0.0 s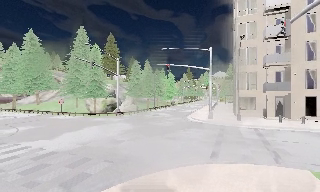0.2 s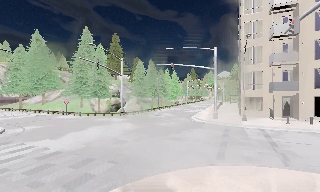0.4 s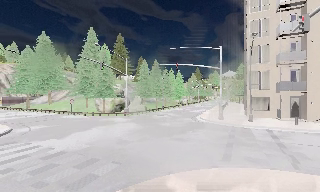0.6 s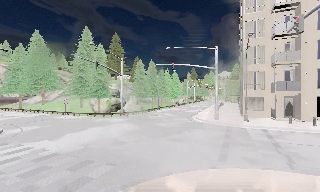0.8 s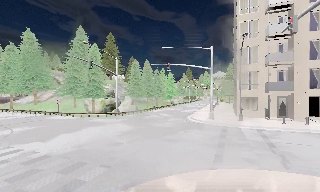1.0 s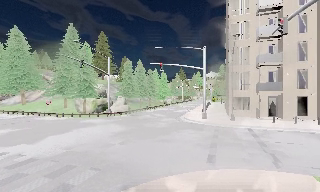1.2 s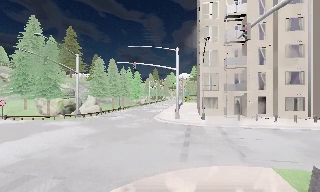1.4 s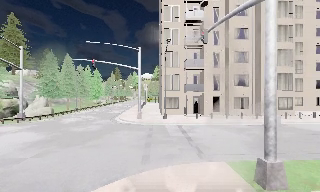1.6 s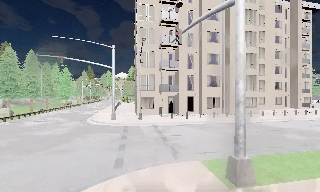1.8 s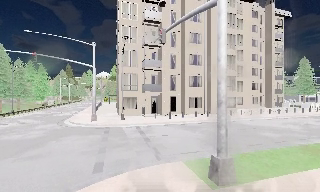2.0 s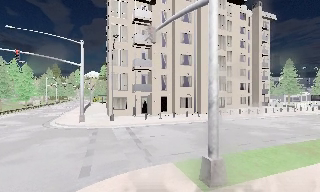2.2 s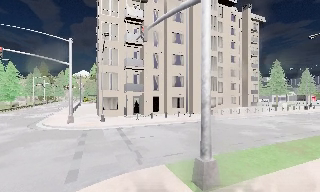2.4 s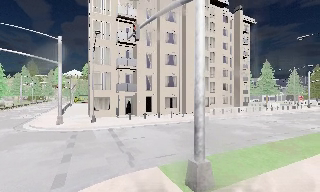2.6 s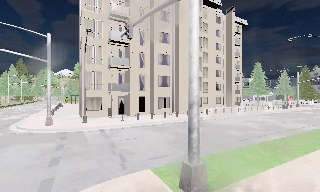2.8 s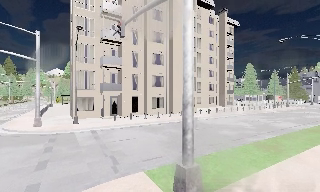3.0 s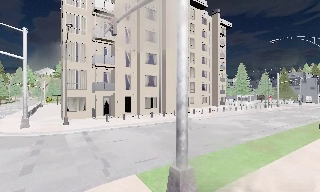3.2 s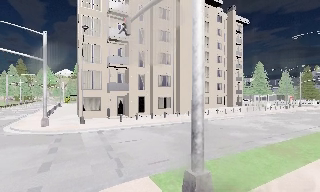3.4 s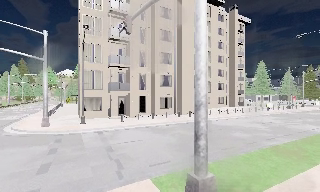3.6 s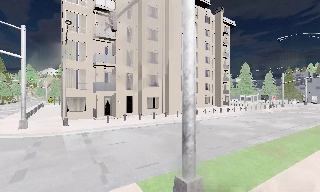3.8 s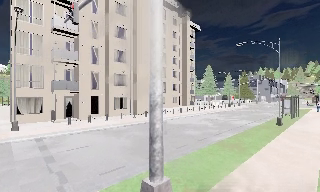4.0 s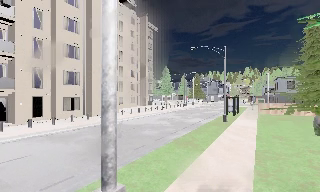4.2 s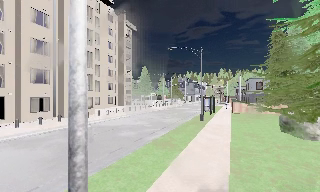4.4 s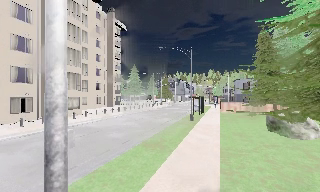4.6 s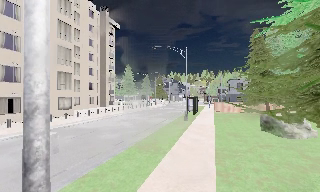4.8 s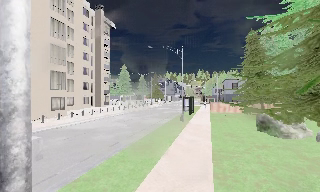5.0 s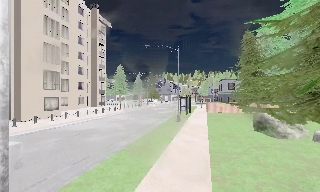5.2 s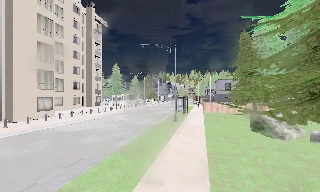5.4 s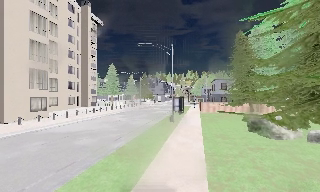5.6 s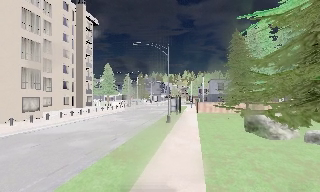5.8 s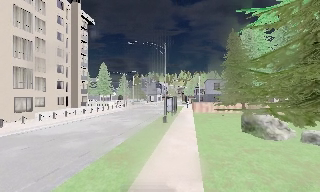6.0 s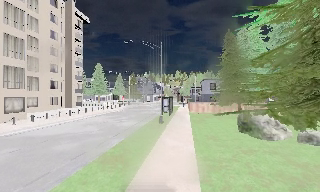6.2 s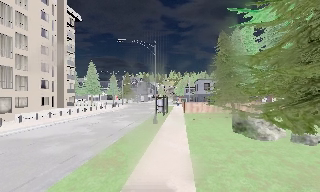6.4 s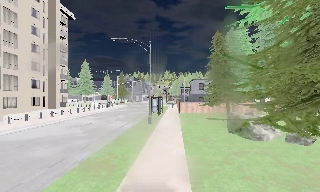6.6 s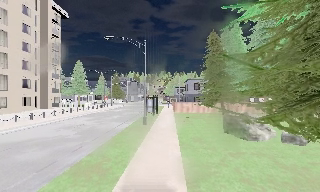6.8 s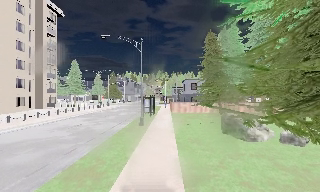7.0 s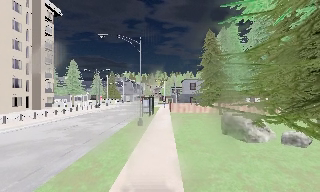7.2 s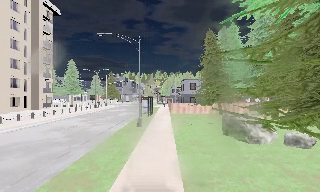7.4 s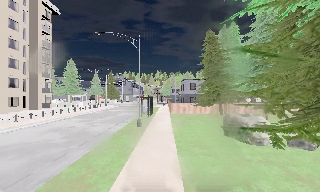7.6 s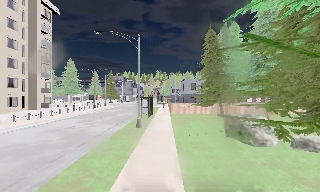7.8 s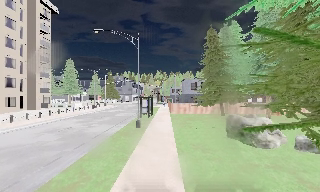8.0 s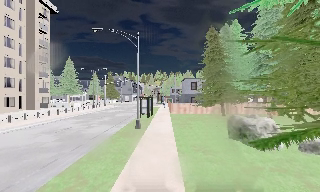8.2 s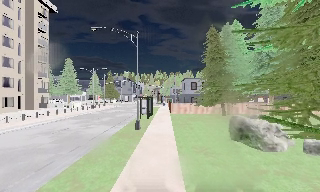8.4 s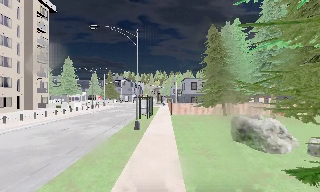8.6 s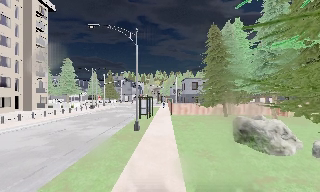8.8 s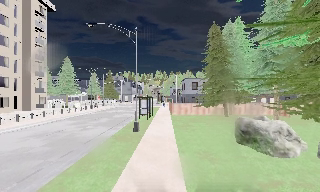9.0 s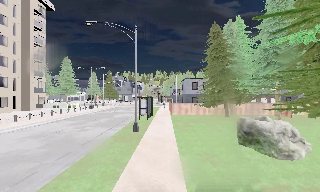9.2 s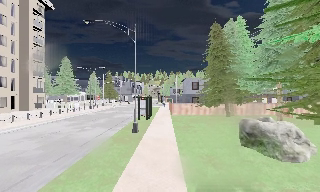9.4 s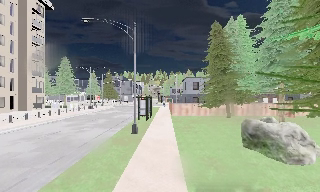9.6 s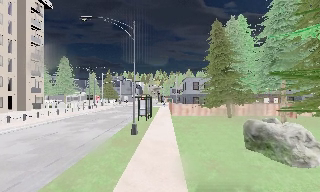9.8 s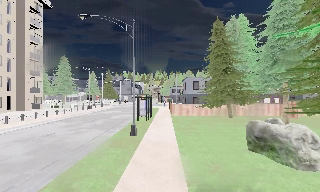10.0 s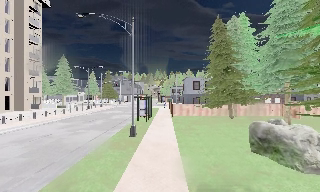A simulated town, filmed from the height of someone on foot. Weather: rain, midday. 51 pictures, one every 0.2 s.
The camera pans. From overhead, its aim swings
clockwise.
The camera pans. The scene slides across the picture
to the left.
0.0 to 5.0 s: The camera pans to its right, which is clockwise from overhead, by about 95 degrees. It travels forward, about 4.5 m.
5.0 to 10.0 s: The camera swings to its right by about 15 degrees, and the scene slides to the left. It travels forward, about 6 m, so what stands in front looms larger.
The film runs forward here.
